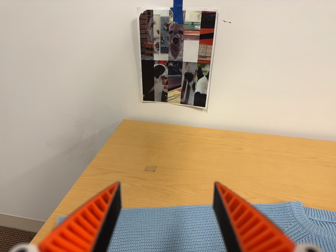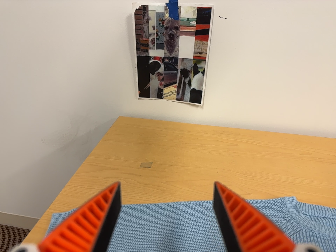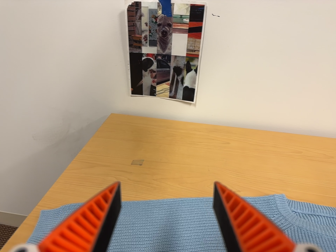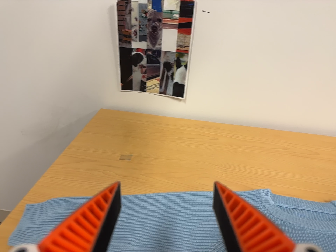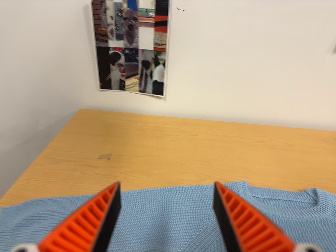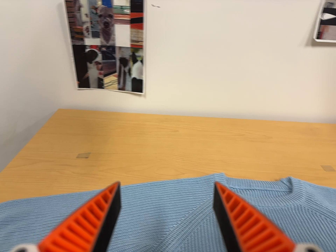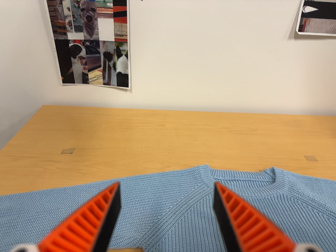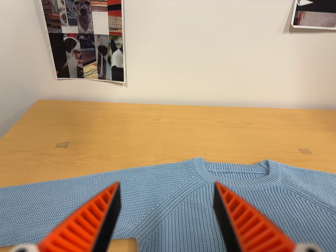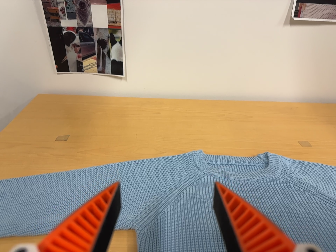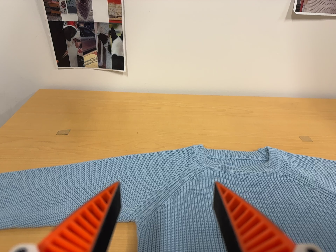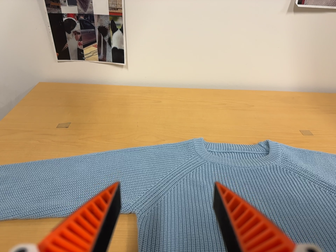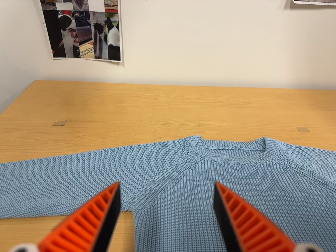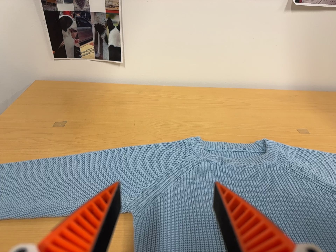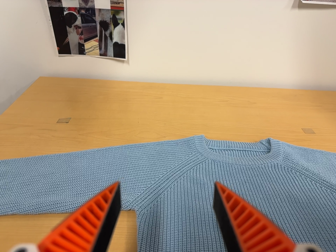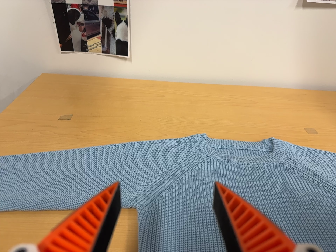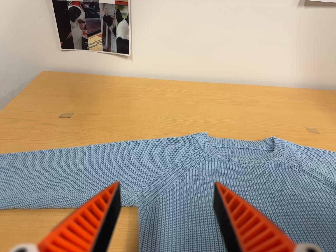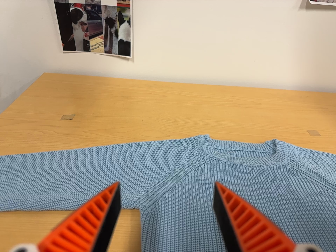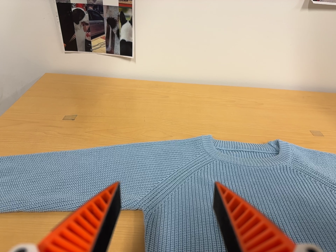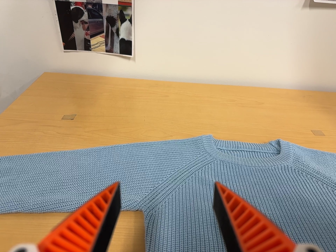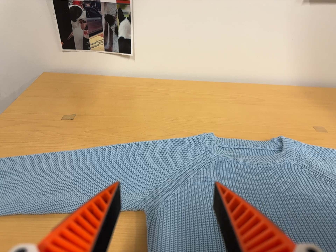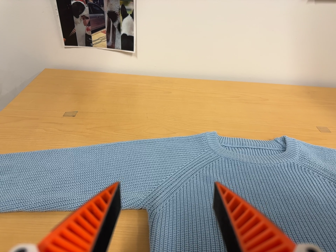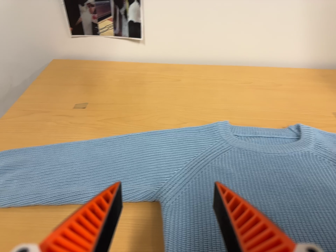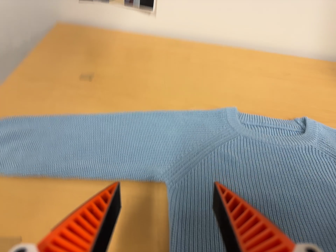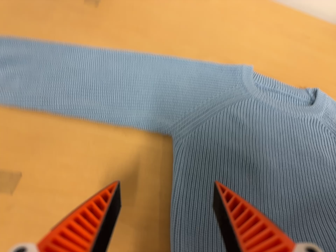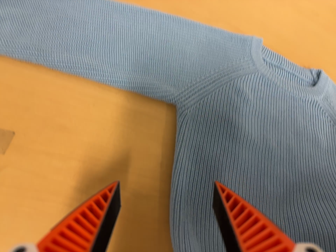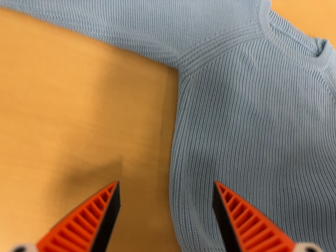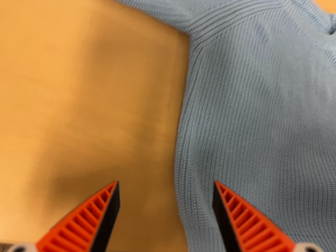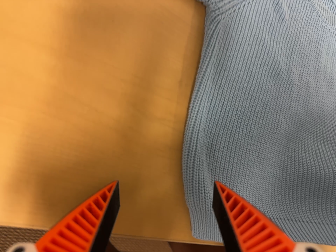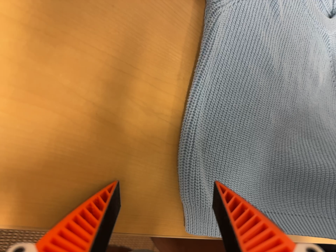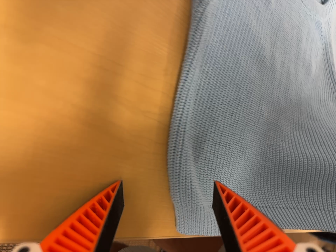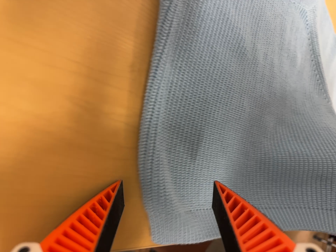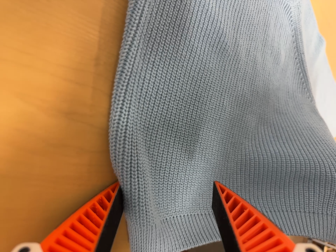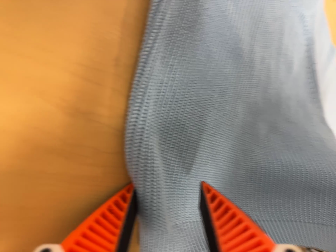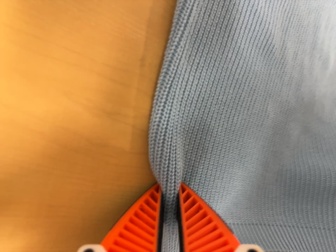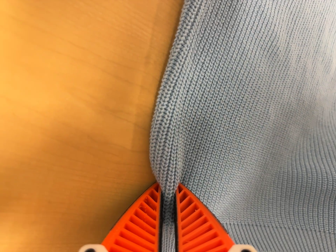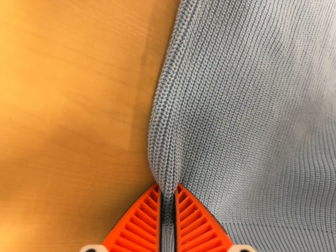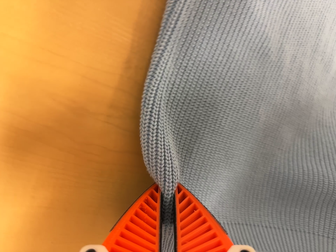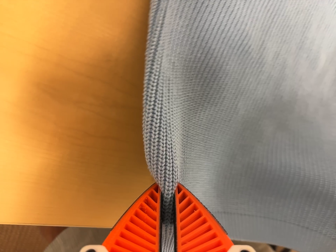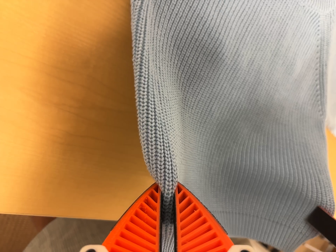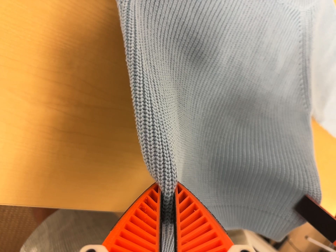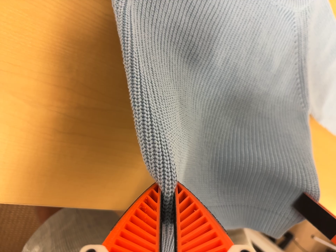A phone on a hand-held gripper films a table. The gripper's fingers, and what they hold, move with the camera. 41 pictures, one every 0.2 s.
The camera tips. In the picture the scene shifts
upward.
0.0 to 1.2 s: The camera pans to its right by about 10 degrees. It travels to its right, about 9 cm, so close, fixed things drift to the left.
1.2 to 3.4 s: The camera shifts only a little, or ends up much as it began.
3.4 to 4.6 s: The camera travels to its left, toward the top of its view and forward, about 10 cm, so close, fixed things drift to the right. Its aim tips toward the bottom of its view by about 25 degrees, and the scene shifts upward. It rolls about its line of sight by about 15 degrees, and the scene rotates clockwise.
4.6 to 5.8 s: The camera pans to its right by about 20 degrees. It travels to its left and forward, about 16 cm. Its aim tips toward the bottom of its view by about 30 degrees, and the scene shifts upward. It rolls about its line of sight by about 10 degrees, and the scene rotates clockwise.
5.8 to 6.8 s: The camera travels forward, about 5 cm, so what stands in front looms larger.
6.8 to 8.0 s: The camera travels to its right and backward, about 14 cm.
The film runs forward here.
